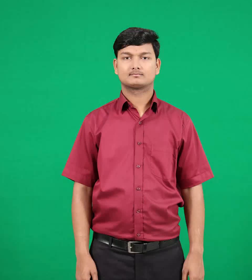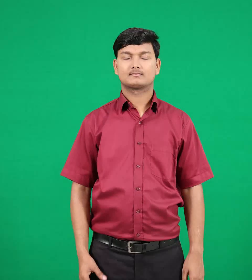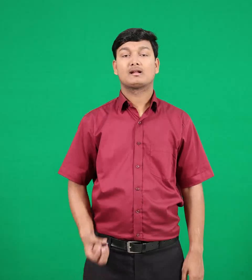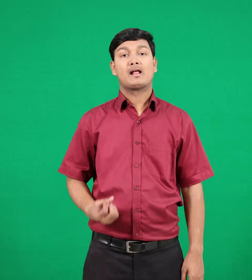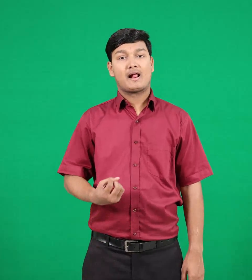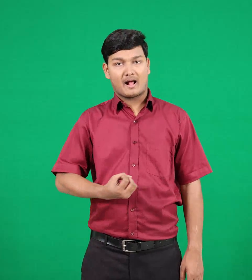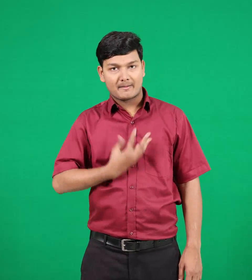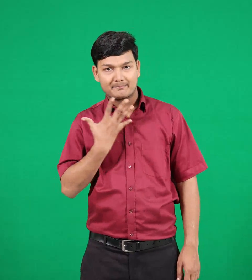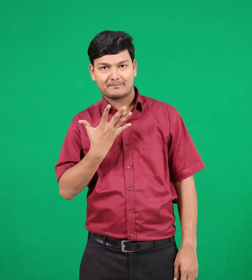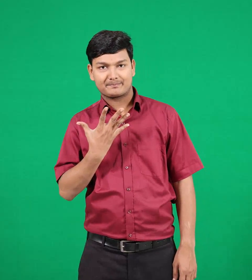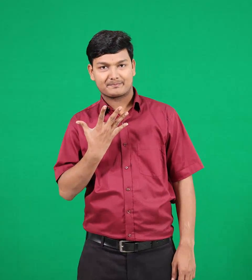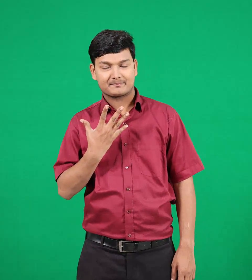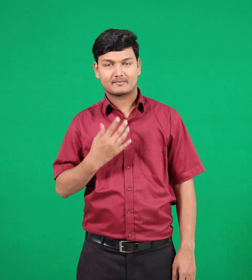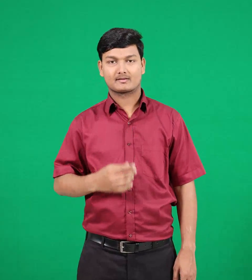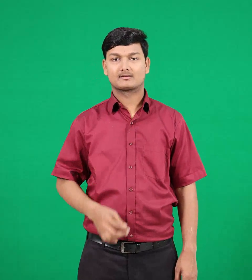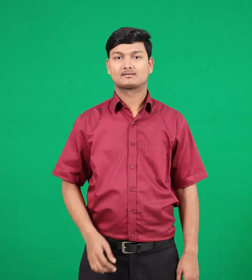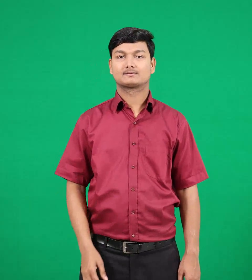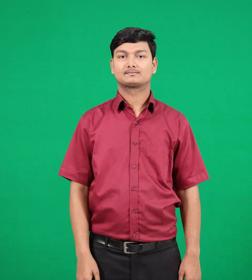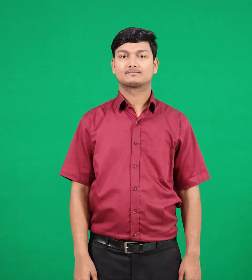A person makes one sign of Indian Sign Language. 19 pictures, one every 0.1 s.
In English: happy & glad
